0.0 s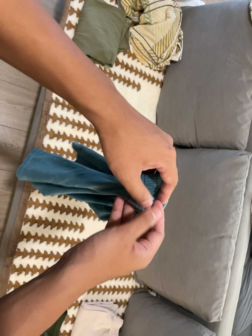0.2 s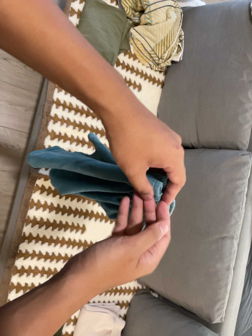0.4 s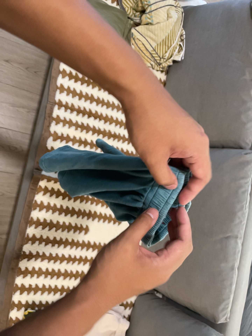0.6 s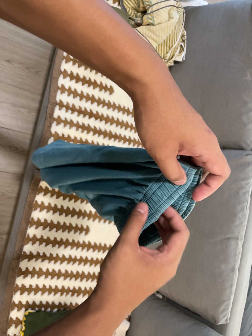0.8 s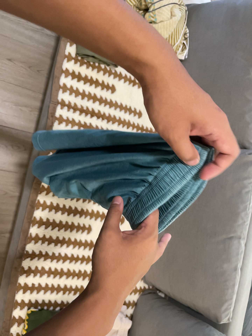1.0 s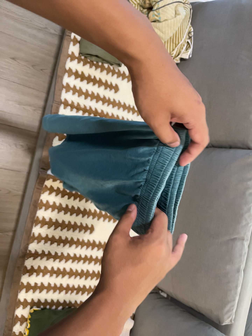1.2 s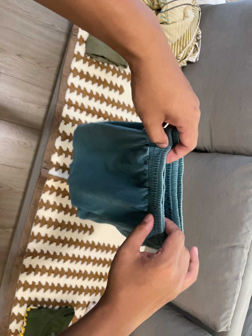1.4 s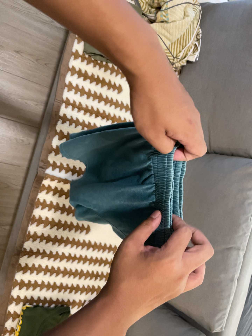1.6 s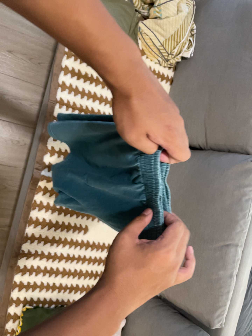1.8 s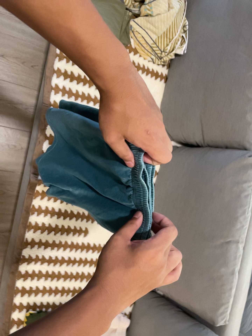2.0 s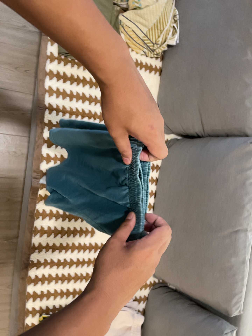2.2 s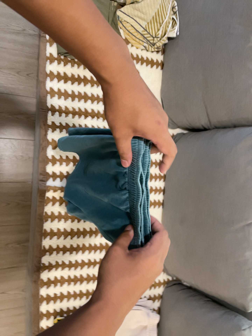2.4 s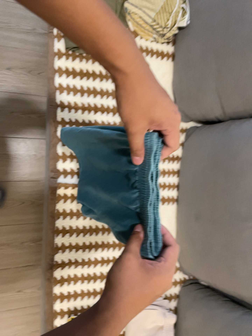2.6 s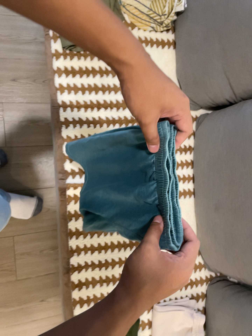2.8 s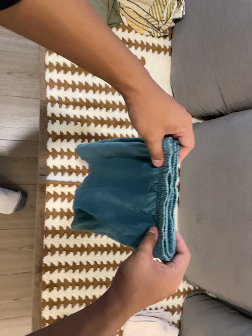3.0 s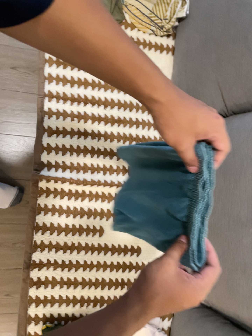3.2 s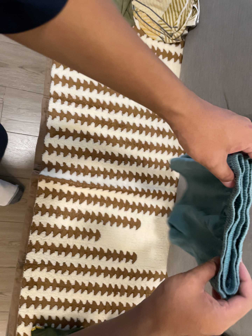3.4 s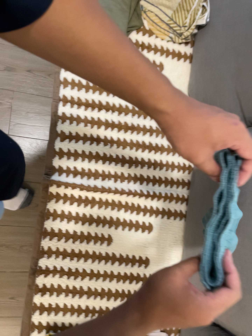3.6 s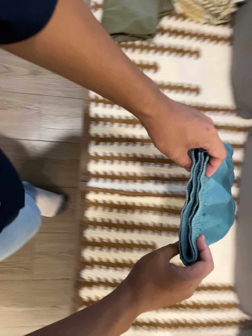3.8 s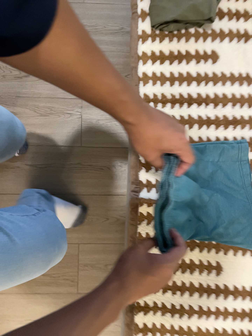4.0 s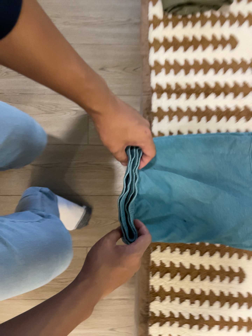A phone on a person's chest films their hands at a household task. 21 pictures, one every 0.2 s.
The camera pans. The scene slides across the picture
to the right.
0.0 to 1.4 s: The camera travels toward the top of its view, about 6 cm.
1.4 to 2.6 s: The camera pans to its left by about 10 degrees. It travels to its right and forward, about 16 cm. It rolls about its line of sight by about 20 degrees, and the scene rotates counterclockwise.
2.6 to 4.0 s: The camera swings to its left by about 20 degrees, and the scene slides to the right. It travels forward, about 28 cm, so what stands in front looms larger.
The film runs forward here.
